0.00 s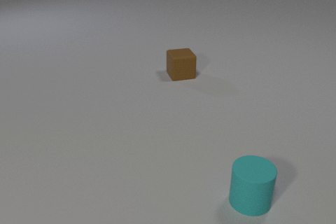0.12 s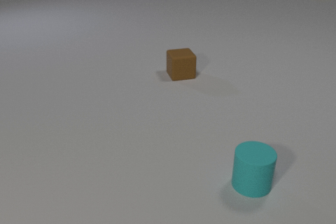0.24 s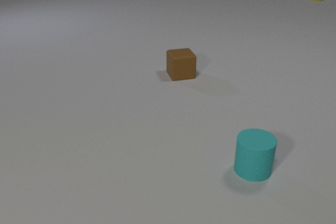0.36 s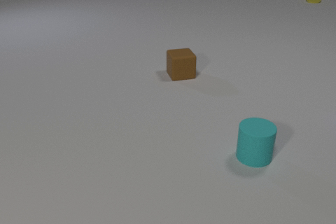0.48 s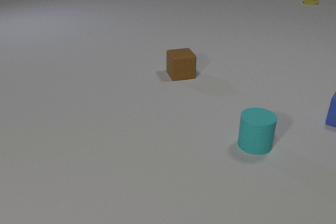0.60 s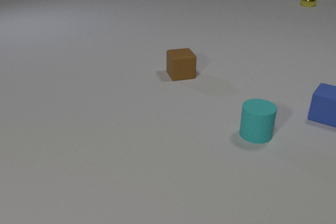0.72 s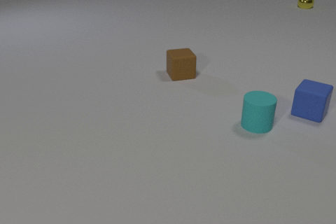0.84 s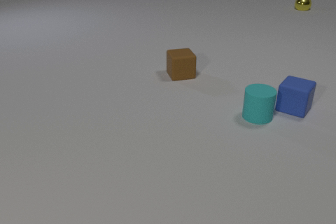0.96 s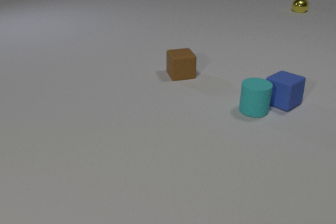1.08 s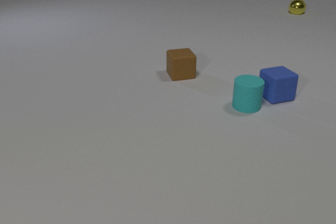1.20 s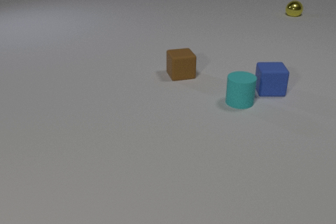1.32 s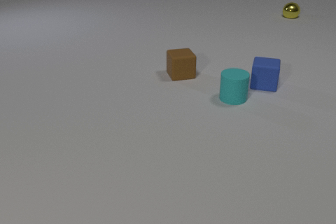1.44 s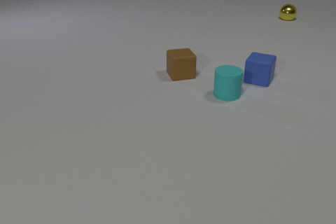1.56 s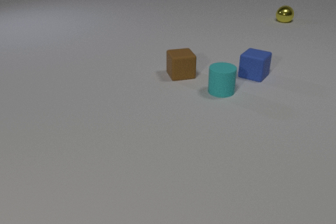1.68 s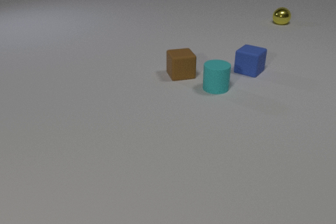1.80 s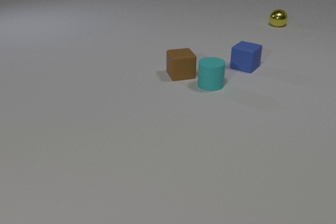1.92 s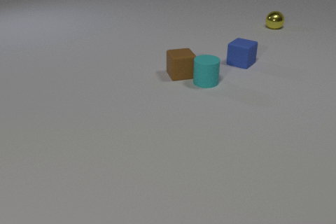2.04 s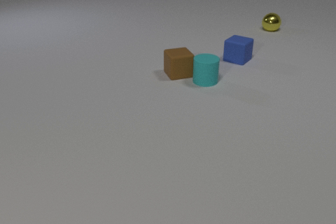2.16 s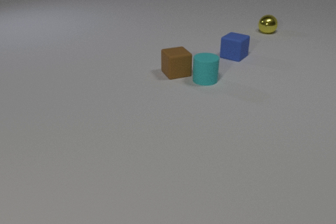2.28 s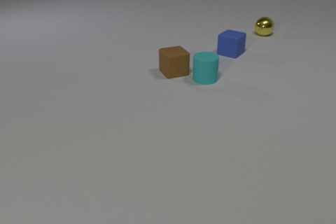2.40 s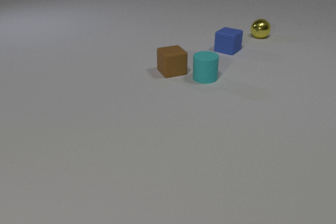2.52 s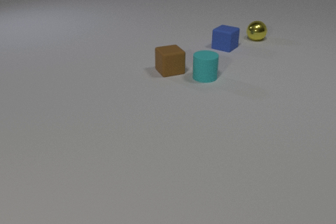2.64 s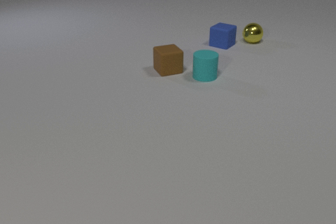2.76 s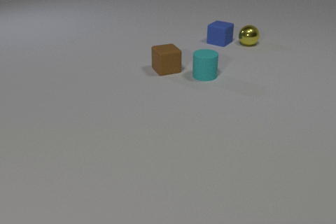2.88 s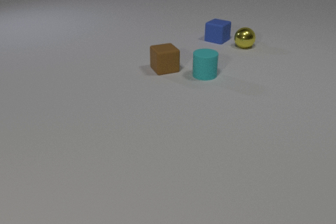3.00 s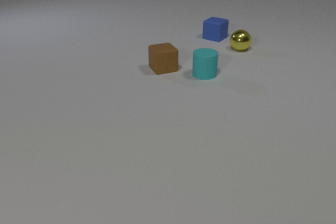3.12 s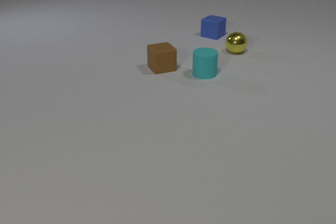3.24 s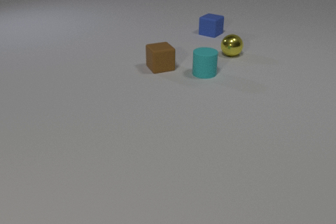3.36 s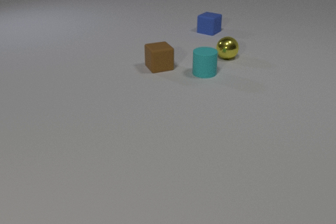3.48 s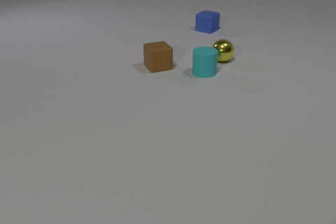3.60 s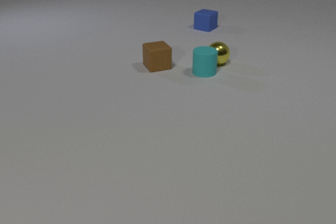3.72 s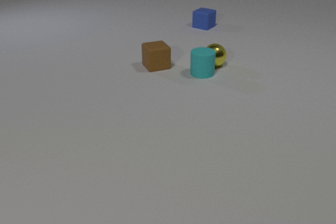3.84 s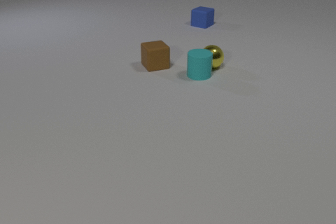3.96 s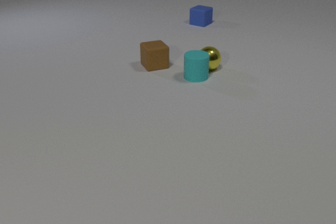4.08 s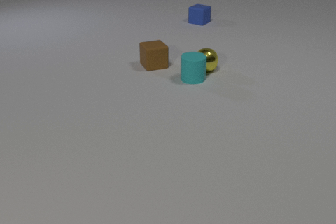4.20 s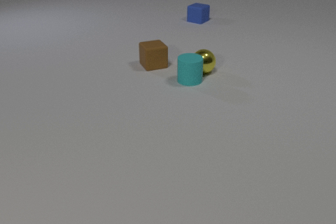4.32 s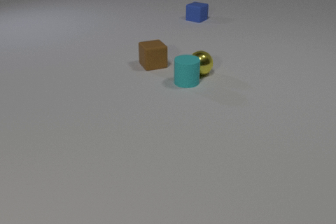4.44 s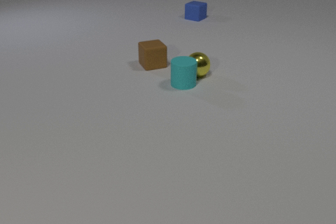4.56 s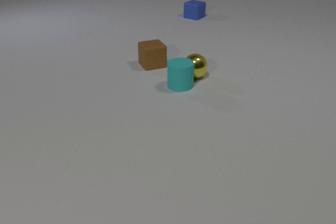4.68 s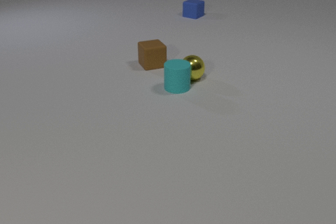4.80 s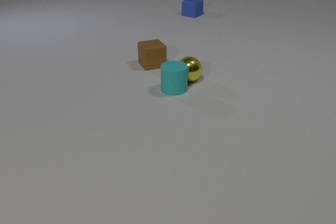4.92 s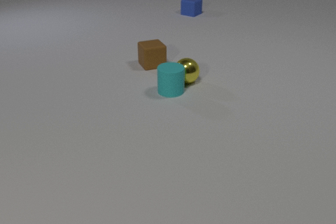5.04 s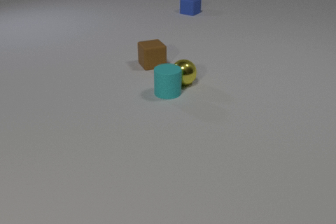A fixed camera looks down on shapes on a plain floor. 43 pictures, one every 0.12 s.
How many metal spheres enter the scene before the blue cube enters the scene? 0.
How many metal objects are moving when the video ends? 1.
Are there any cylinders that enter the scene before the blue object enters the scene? no.
0.00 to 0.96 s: The blue rubber cube comes in at the right edge, slides to the left. The cyan rubber cylinder slides away from the camera. The yellow metal sphere rolls toward the camera. The blue rubber cube and the cyan rubber cylinder collide.
0.96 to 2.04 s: The blue rubber cube slides away from the camera and to the left, spins clockwise seen from above by about 75 degrees, its near face sliding to the left. The cyan rubber cylinder slides away from the camera and to the left. The yellow metal sphere rolls toward the camera. The cyan rubber cylinder and the brown rubber cube collide.
2.04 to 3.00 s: The blue rubber cube slides away from the camera. The cyan rubber cylinder slides away from the camera. The brown rubber cube slides to the left and away from the camera. The yellow metal sphere rolls toward the camera and to the left.
3.00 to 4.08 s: The blue rubber cube slides away from the camera. The cyan rubber cylinder slides to the left and toward the camera. The brown rubber cube slides to the left and away from the camera. The yellow metal sphere rolls toward the camera and to the left. The cyan rubber cylinder and the yellow metal sphere collide.
4.08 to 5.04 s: The blue rubber cube slides away from the camera. The cyan rubber cylinder slides toward the camera and to the left. The yellow metal sphere rolls toward the camera and to the left.
